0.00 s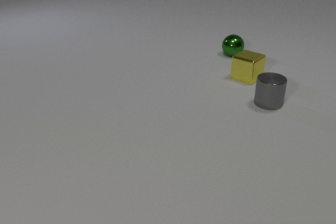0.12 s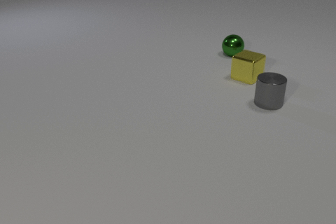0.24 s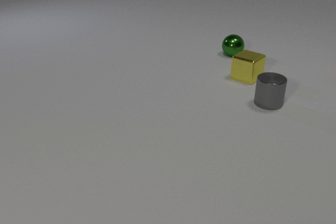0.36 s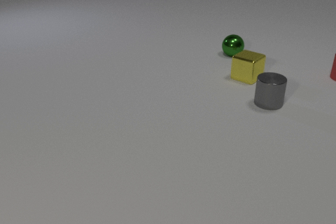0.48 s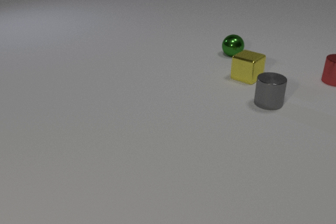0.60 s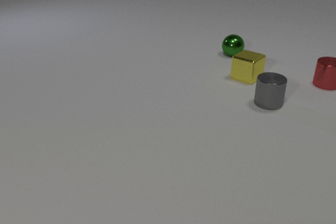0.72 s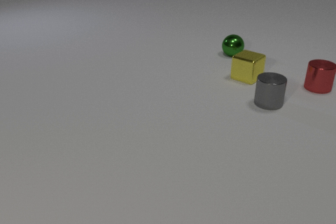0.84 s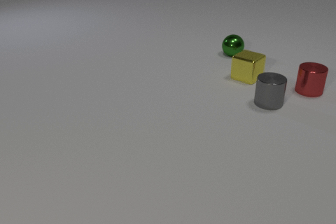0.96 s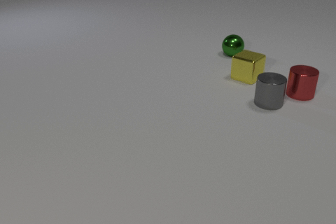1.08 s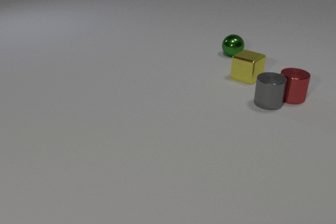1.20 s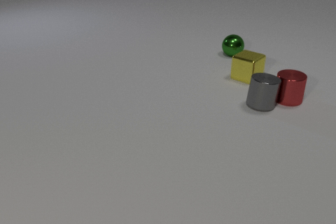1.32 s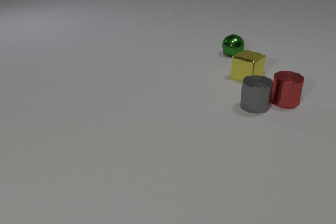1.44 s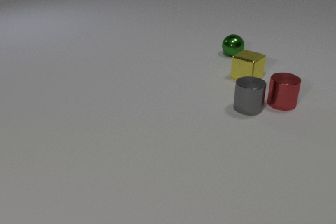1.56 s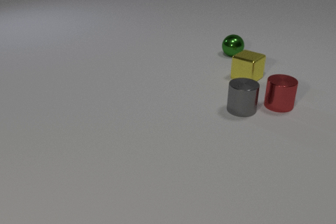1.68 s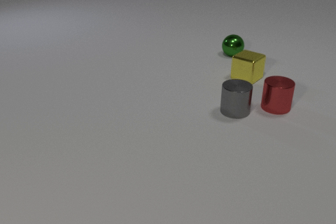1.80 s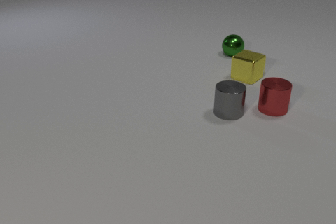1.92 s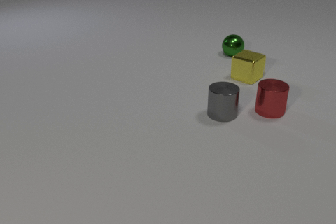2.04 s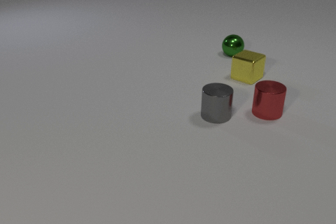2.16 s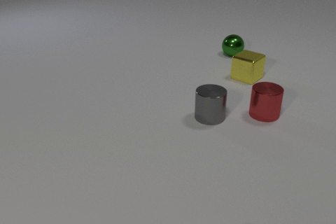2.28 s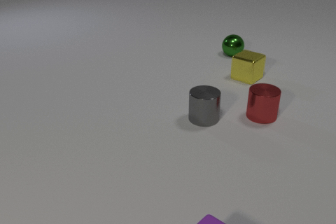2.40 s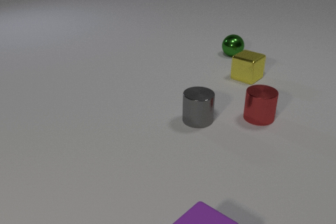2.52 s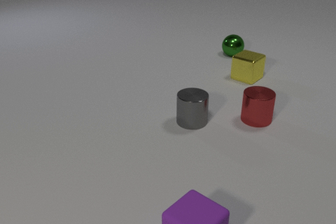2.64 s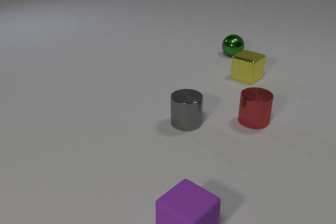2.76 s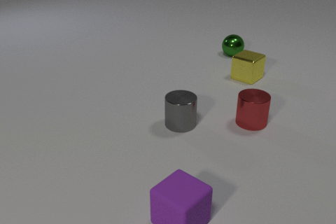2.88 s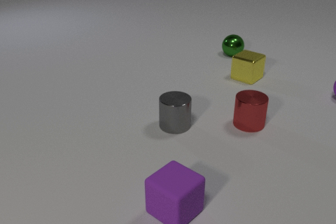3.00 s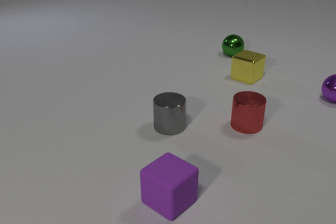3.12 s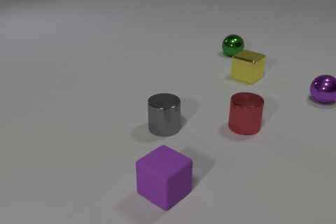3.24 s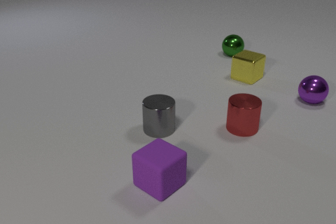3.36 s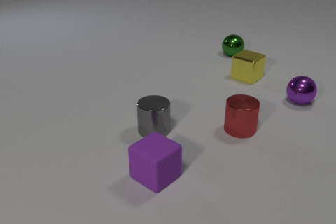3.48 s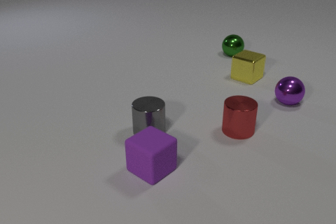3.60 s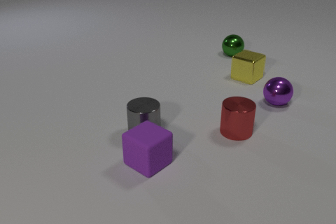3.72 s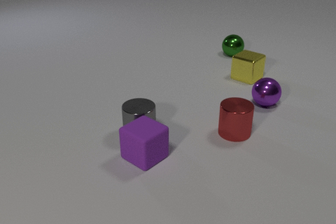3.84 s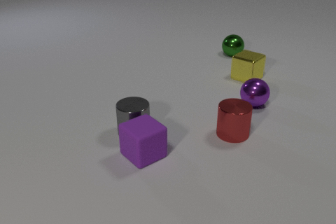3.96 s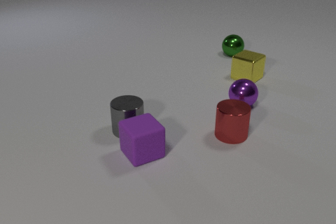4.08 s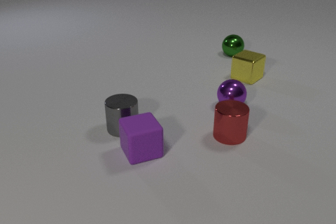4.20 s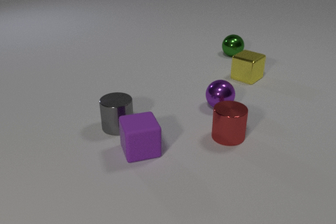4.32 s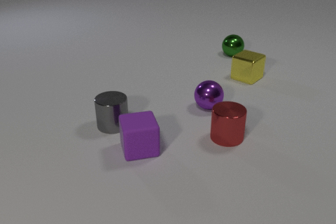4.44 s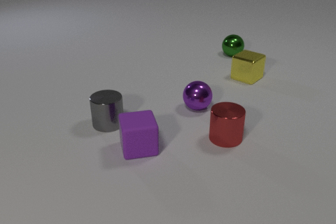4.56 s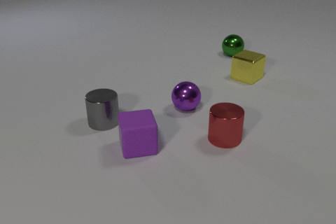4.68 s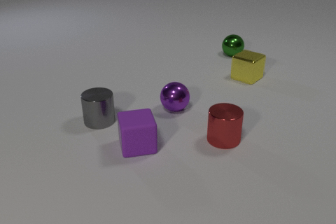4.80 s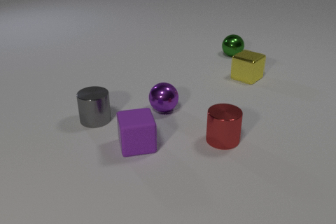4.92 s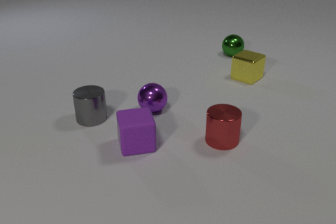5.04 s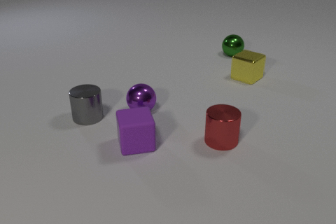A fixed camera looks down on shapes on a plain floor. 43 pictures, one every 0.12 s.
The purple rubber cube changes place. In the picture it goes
away from the camera.
The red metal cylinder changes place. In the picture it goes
toward the camera.
0.00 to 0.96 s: The red metal cylinder comes in at the right edge, slides toward the camera and to the left.
0.96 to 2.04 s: The red metal cylinder slides toward the camera and to the left. The gray metal cylinder slides to the left and toward the camera. The red metal cylinder and the gray metal cylinder collide.
2.04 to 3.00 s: The red metal cylinder slides toward the camera and to the left. The gray metal cylinder slides to the left and toward the camera. The purple rubber cube comes in at the bottom edge, slides away from the camera and to the left. The purple metal sphere comes in at the right edge, rolls to the left and toward the camera.
3.00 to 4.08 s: The red metal cylinder slides toward the camera and to the left. The gray metal cylinder slides to the left. The purple rubber cube slides away from the camera, spins so that its near face slides to the left, clockwise seen from above. The purple metal sphere rolls to the left and toward the camera. The gray metal cylinder and the purple rubber cube collide.
4.08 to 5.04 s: The red metal cylinder slides toward the camera and to the left. The gray metal cylinder slides to the left and away from the camera. The purple rubber cube slides away from the camera. The purple metal sphere rolls to the left.
What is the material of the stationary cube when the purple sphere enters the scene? metal.
How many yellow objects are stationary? 1.
What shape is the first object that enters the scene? cylinder.
